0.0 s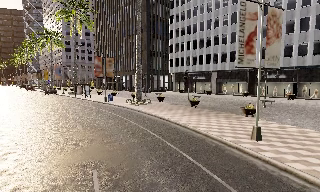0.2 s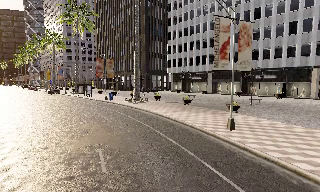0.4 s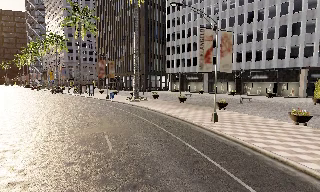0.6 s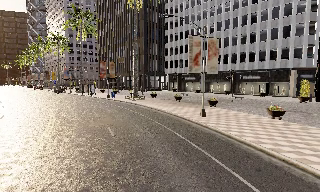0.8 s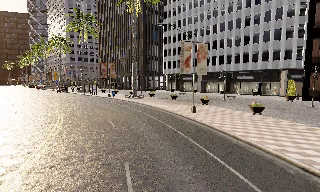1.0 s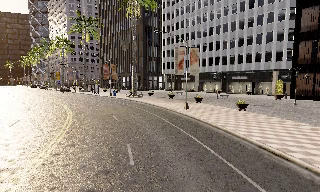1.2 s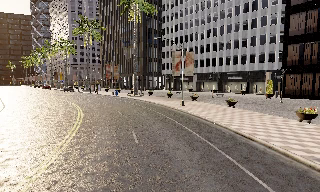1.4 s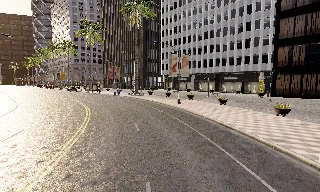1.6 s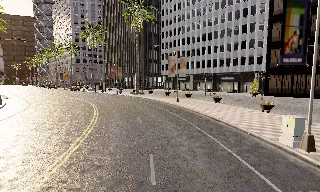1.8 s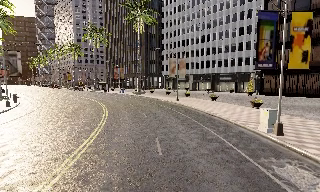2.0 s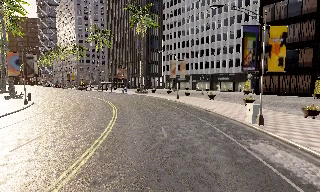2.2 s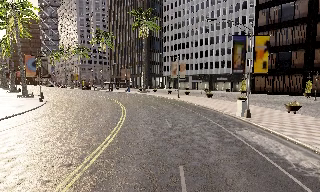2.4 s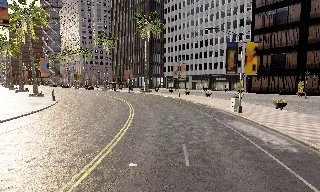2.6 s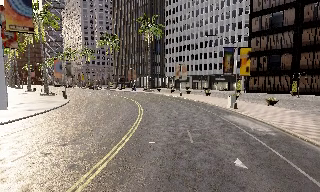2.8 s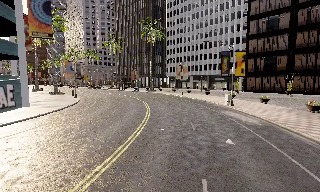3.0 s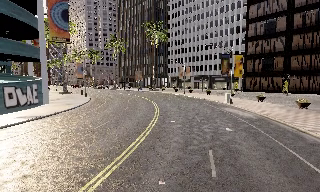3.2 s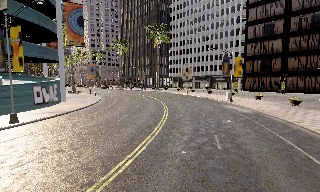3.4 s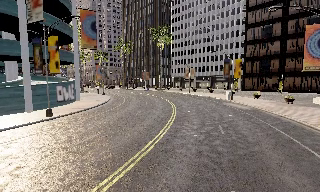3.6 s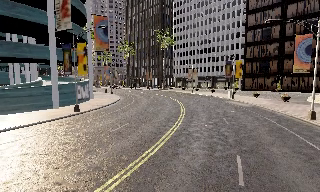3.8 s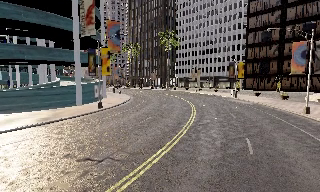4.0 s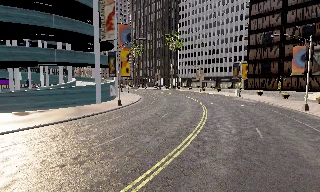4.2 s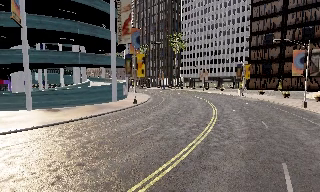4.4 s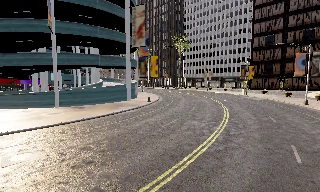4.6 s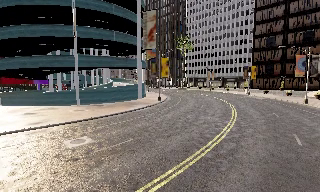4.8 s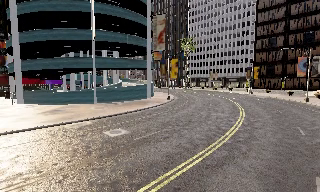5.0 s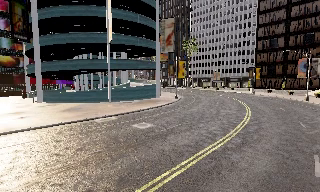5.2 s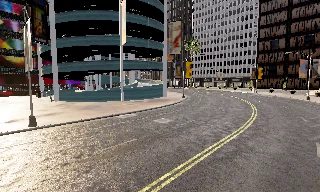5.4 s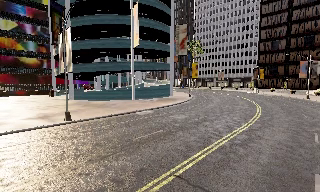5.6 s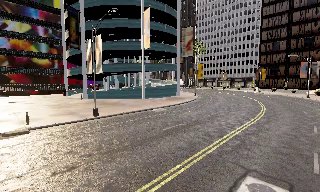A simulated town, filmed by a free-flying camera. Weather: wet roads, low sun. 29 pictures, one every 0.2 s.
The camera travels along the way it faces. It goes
backward.
0.0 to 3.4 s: The camera travels backward, about 35 m, so what stands in front gets smaller.
3.4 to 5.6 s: The camera travels backward and to its left, about 25 m, so what stands in front gets smaller.
The film runs backward here.
